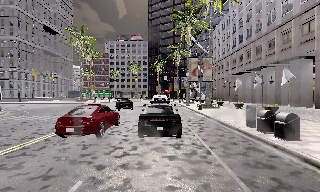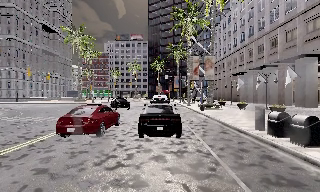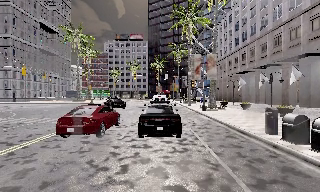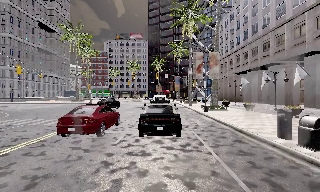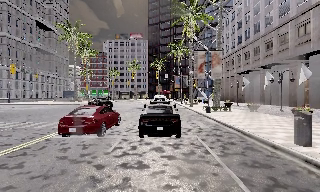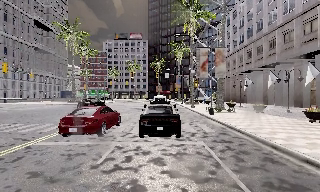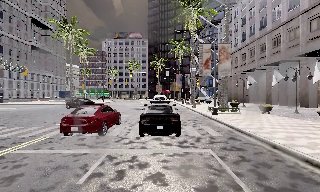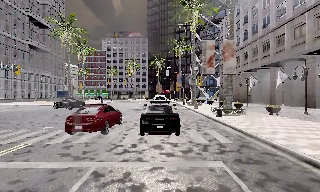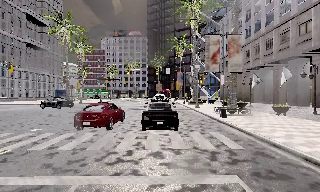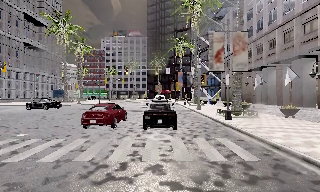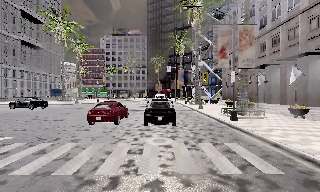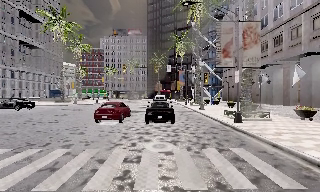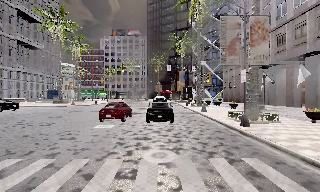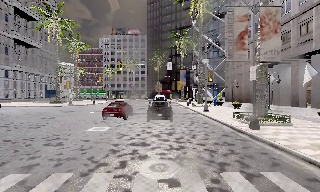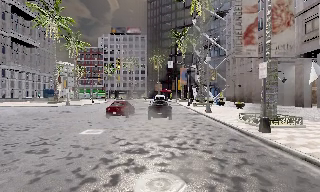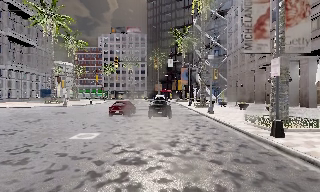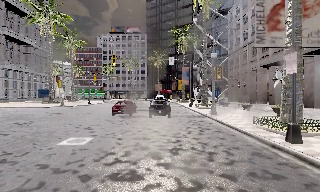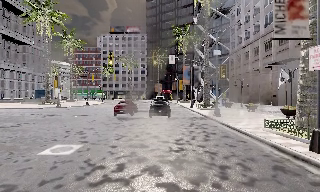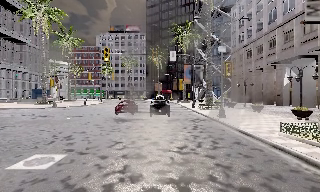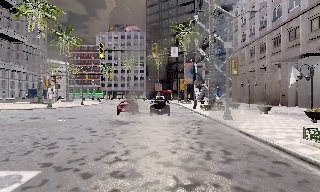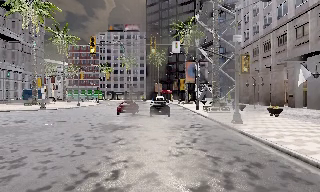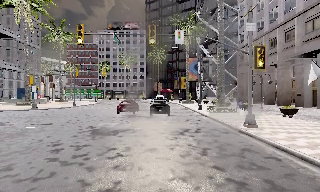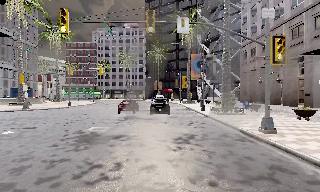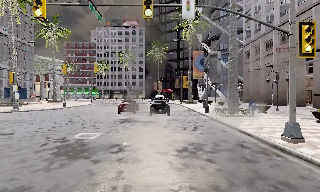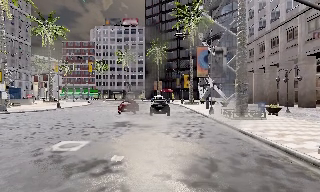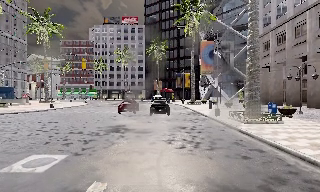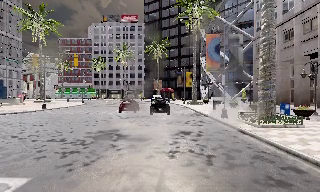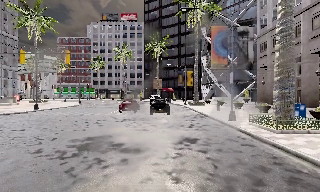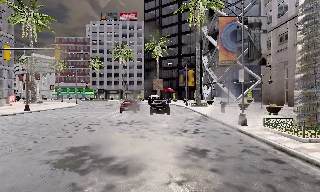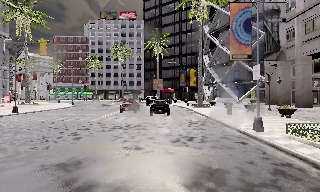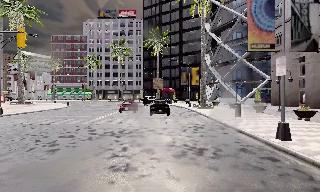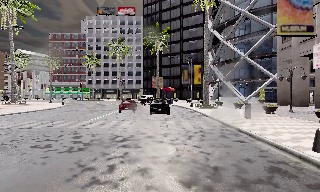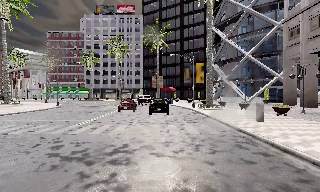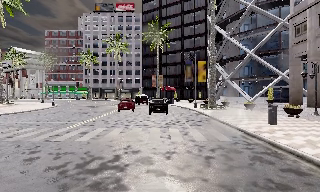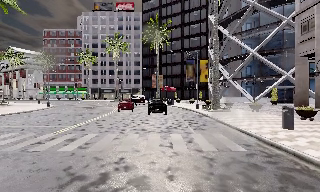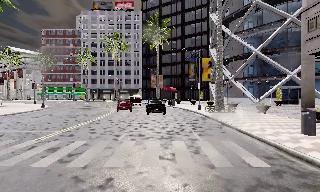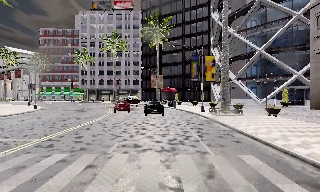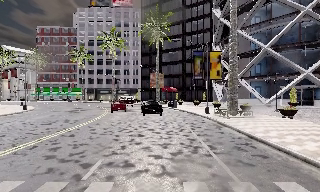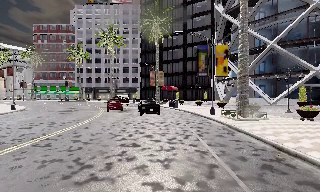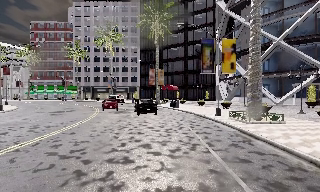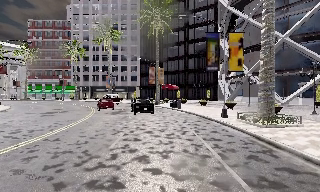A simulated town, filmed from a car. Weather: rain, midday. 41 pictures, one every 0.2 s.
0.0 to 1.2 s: The camera travels forward, about 5 m, so what stands in front looms larger.
1.2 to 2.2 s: The camera travels forward, about 4.5 m, so what stands in front looms larger. It loses speed.
2.2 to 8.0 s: The camera travels forward, about 40 m, so what stands in front looms larger.
The film runs forward here.
